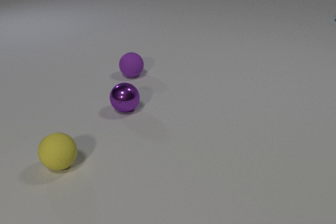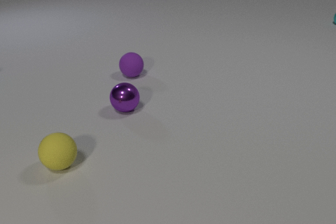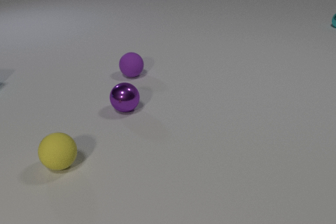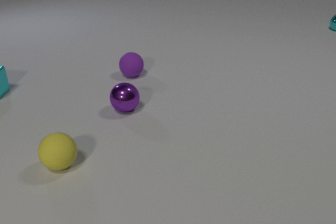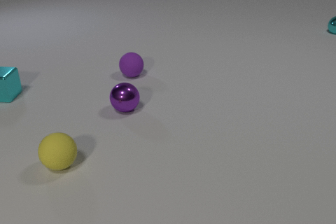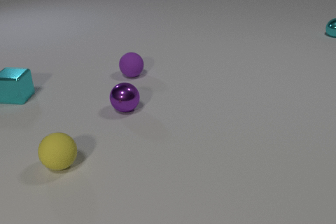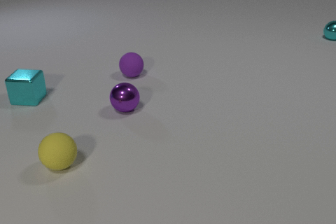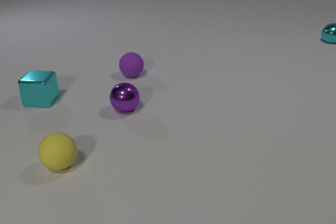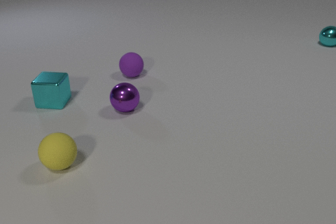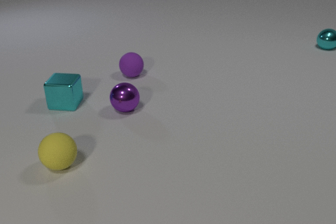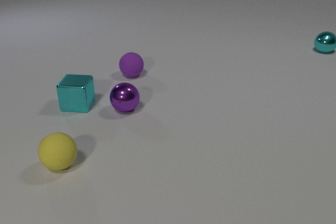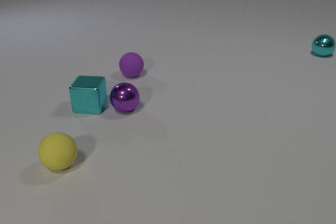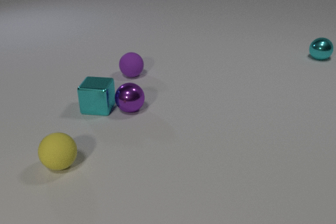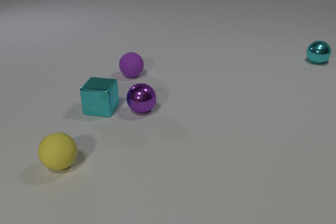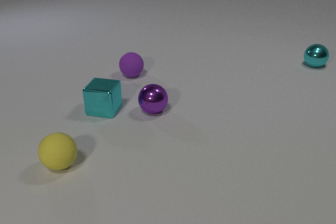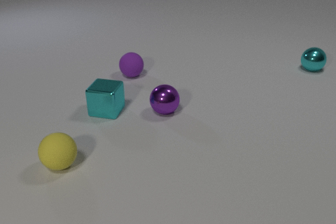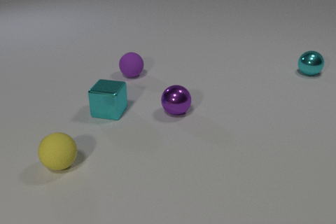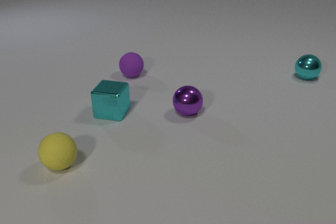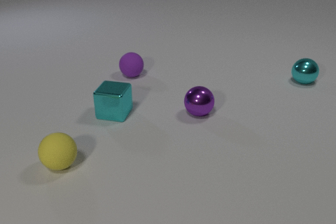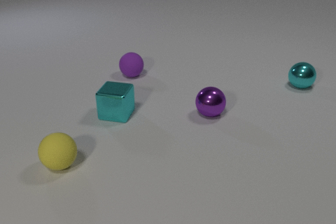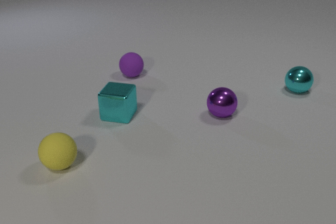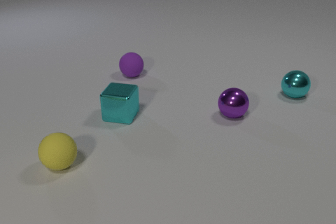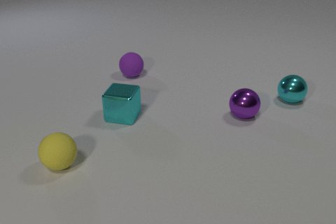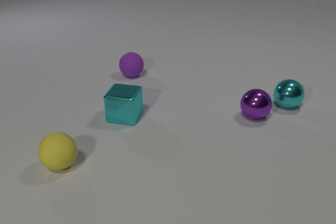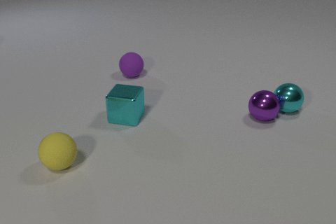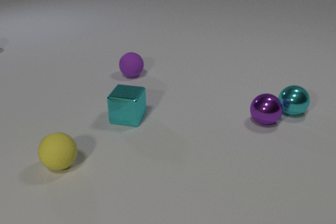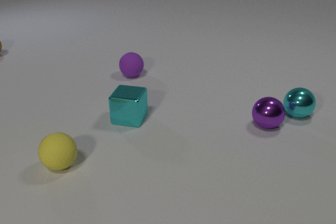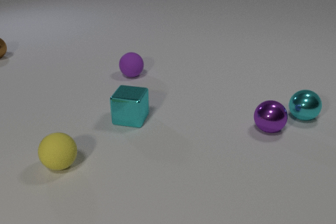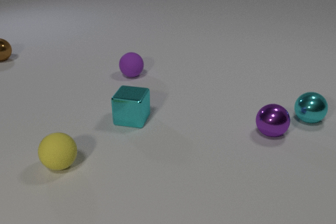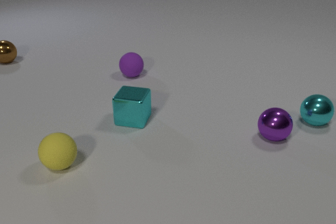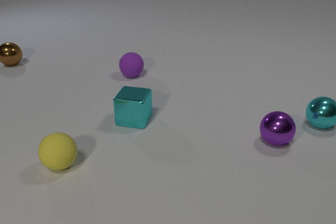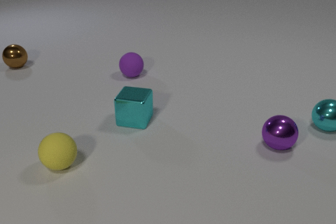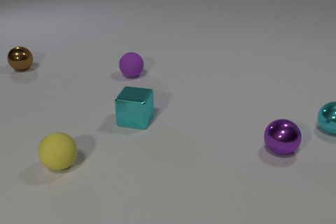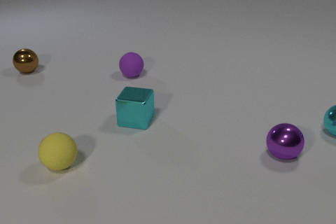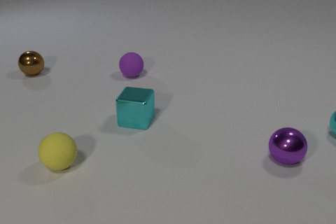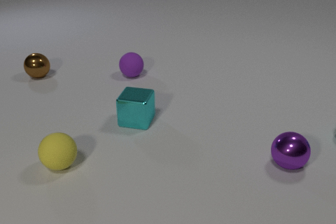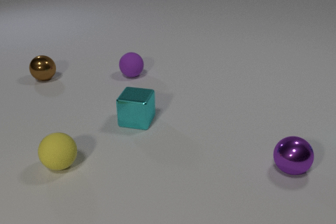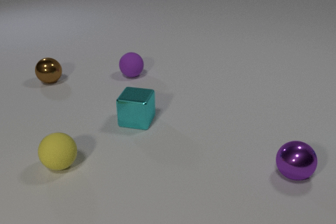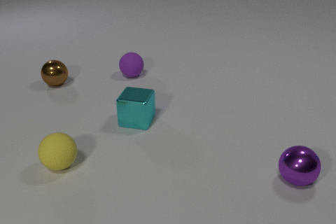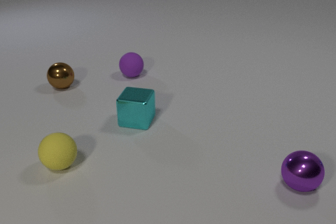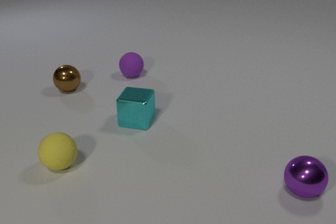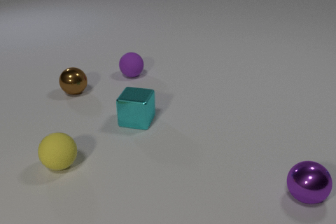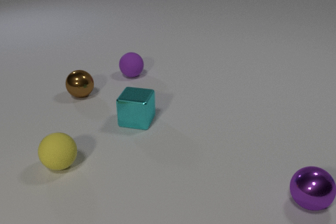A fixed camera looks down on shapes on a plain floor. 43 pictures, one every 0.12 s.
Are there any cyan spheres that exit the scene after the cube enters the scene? yes.
How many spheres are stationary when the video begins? 3.
What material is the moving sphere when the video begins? metal.
0.00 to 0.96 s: The cyan metal cube comes in at the left edge, slides to the right and toward the camera. The cyan metal sphere rolls toward the camera.
0.96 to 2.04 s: The cyan metal cube slides to the right and toward the camera. The purple metal sphere rolls to the right. The cyan metal sphere rolls toward the camera. The cyan metal cube and the purple metal sphere collide.
2.04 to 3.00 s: The cyan metal cube slides to the right and toward the camera. The purple metal sphere rolls to the right. The cyan metal sphere rolls toward the camera. The purple metal sphere and the cyan metal sphere collide.
3.00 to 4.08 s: The cyan metal cube slides to the right. The purple metal sphere rolls toward the camera. The cyan metal sphere rolls to the right and toward the camera. The brown metal sphere comes in at the left edge, rolls toward the camera and to the right.
4.08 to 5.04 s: The purple metal sphere rolls toward the camera and to the right. The cyan metal sphere leaves at the right edge. The brown metal sphere rolls toward the camera and to the right.
